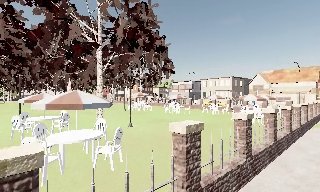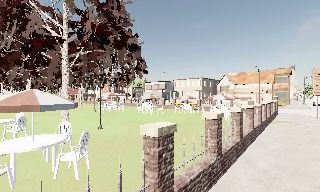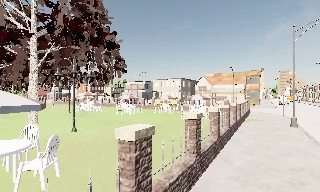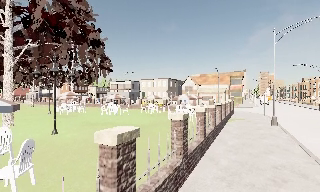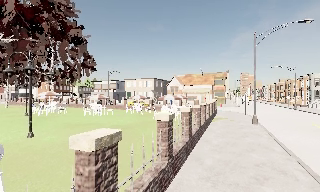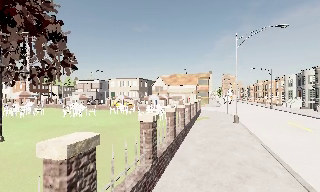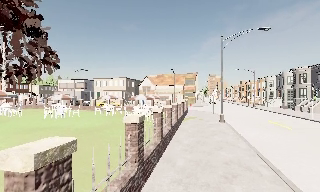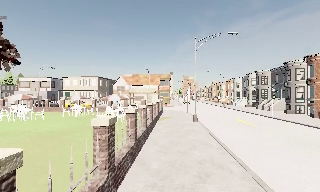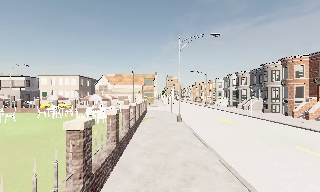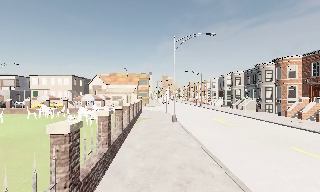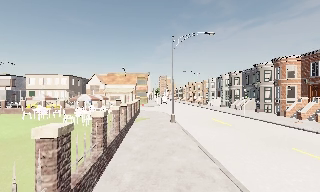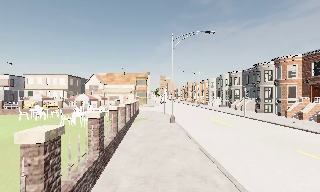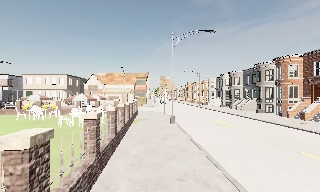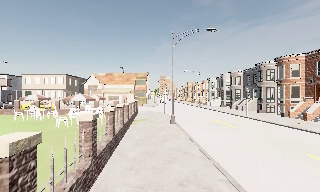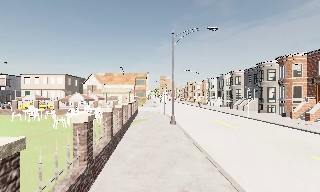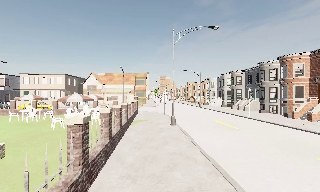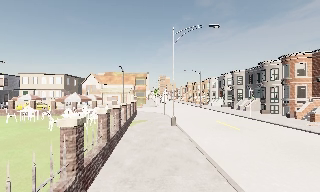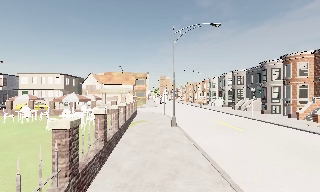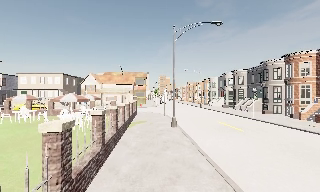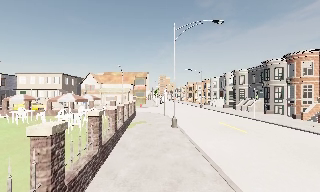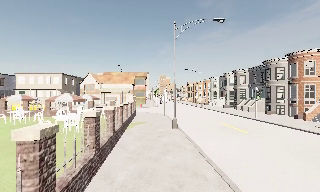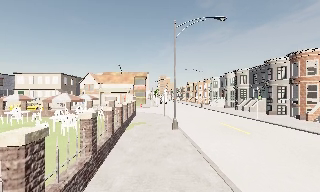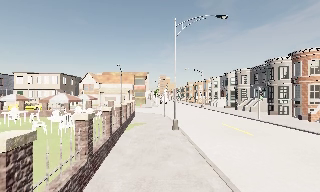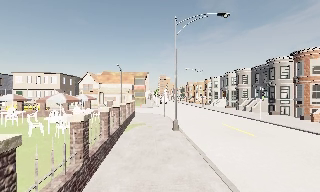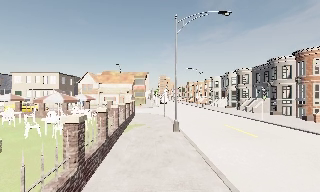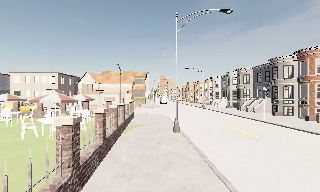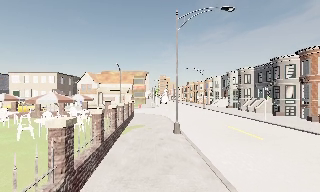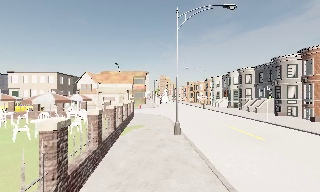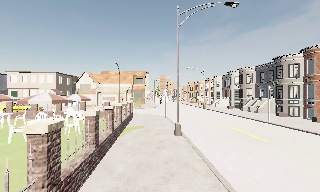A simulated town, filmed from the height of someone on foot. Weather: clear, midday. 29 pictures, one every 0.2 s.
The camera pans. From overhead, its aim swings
clockwise.
The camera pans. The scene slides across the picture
to the left.
0.0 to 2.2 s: The camera pans to its right, which is clockwise from overhead, by about 55 degrees. It travels forward, about 2 m.
2.2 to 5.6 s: The camera travels forward, about 4 m, so what stands in front looms larger.
The film runs forward here.
